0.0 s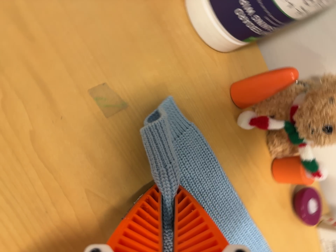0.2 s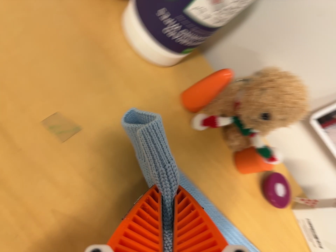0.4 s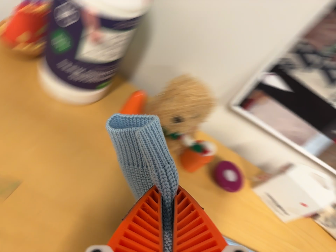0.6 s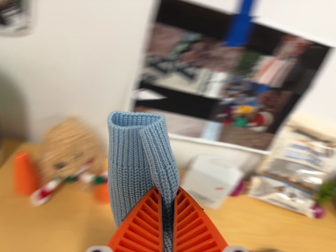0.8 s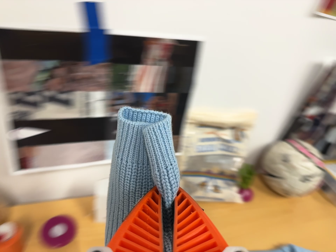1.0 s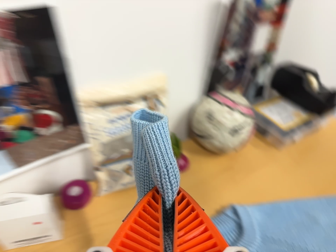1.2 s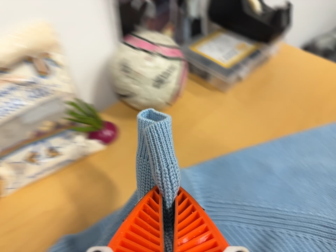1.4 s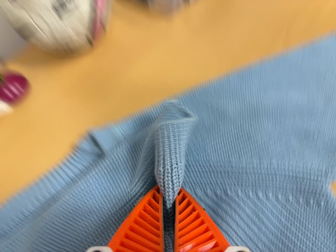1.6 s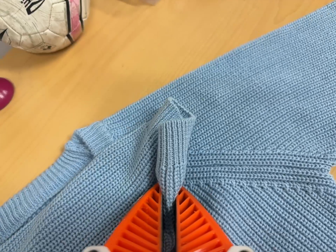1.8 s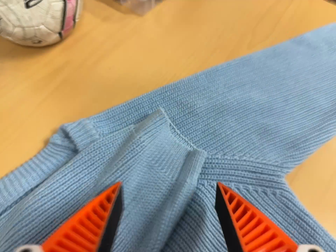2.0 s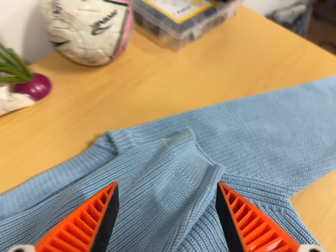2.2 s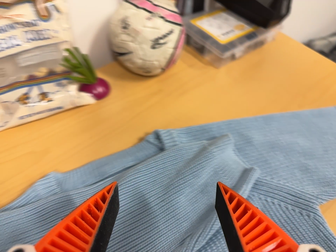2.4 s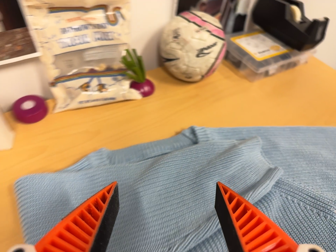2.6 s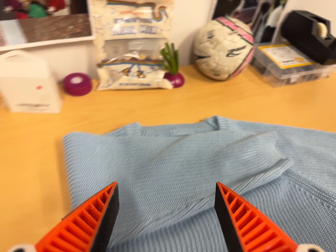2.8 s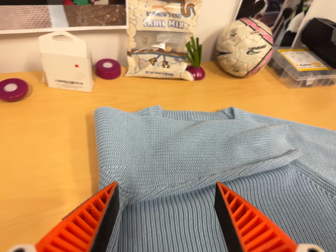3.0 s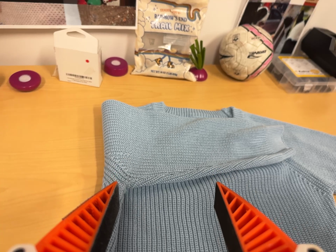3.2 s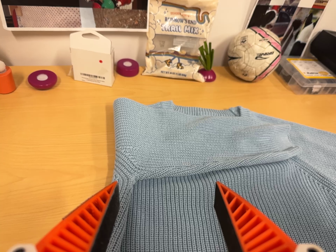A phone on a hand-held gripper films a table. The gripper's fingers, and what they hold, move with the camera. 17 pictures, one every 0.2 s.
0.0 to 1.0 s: The camera pans to its right by about 25 degrees. It travels to its right, about 40 cm, so close, fixed things drift to the left. It rolls about its line of sight by about 80 degrees, and the scene rotates counterclockwise.
1.0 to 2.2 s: The camera travels to its right and forward, about 14 cm, so close, fixed things drift to the left. Its aim tips toward the bottom of its view by about 10 degrees, and the scene shifts upward.
2.2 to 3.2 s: The camera swings to its left by about 15 degrees, and the scene slides to the right. It travels backward and toward the bottom of its view, about 24 cm, so what stands in front gets smaller. Its aim tips toward the top of its view by about 10 degrees. It rolls about its line of sight by about 25 degrees, and the scene rotates clockwise.
The film runs forward here.
